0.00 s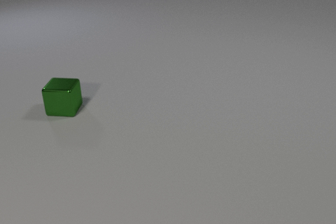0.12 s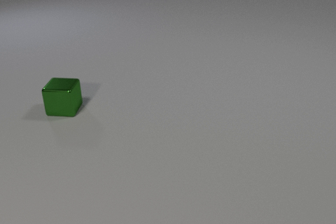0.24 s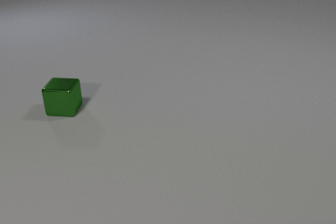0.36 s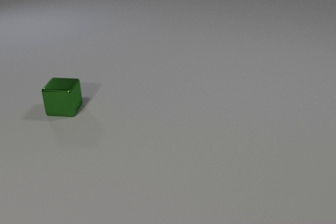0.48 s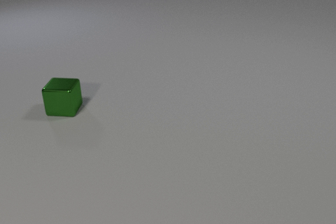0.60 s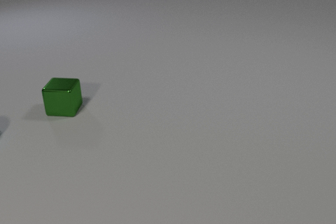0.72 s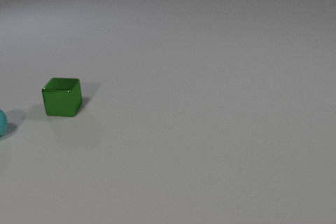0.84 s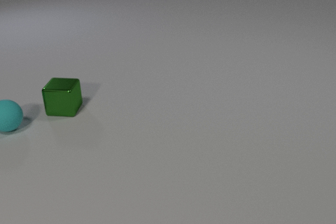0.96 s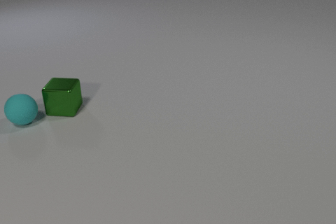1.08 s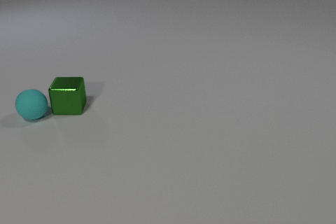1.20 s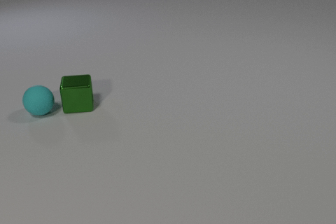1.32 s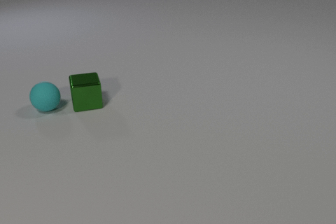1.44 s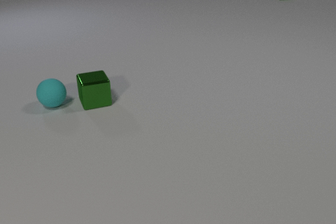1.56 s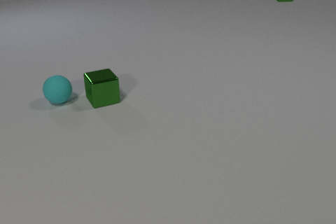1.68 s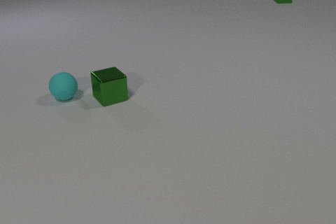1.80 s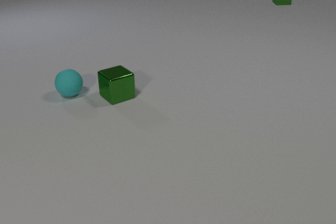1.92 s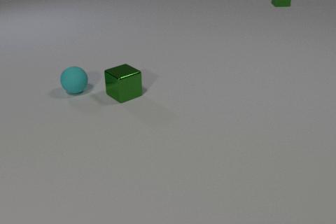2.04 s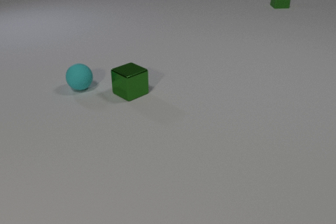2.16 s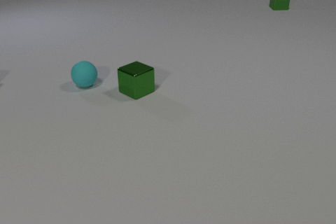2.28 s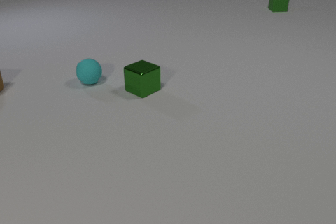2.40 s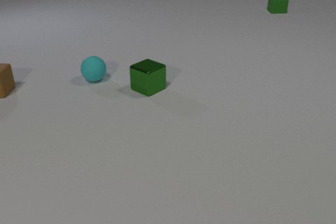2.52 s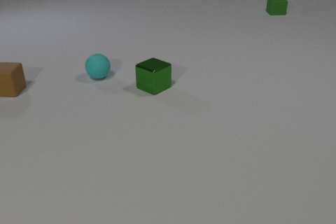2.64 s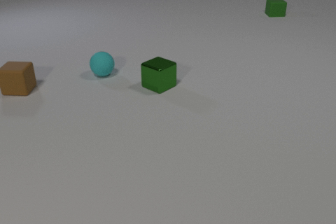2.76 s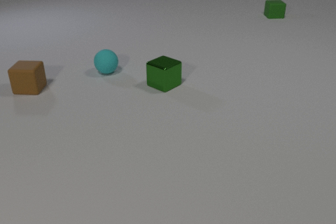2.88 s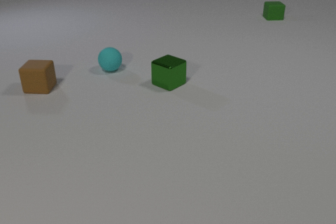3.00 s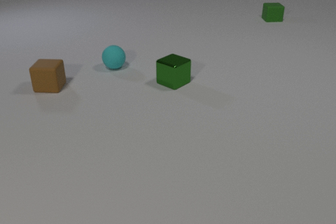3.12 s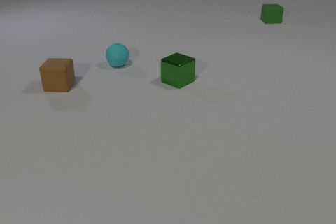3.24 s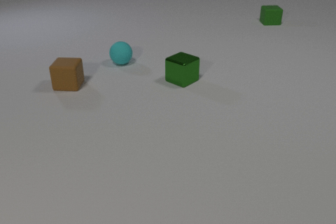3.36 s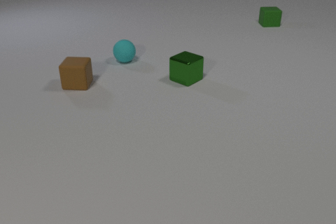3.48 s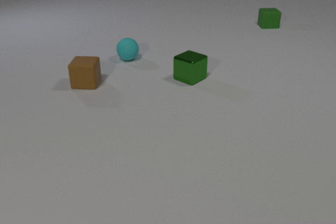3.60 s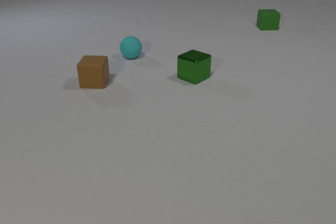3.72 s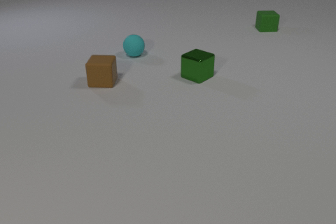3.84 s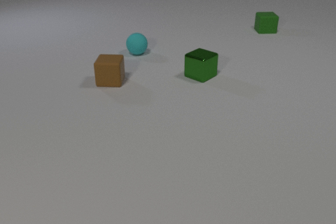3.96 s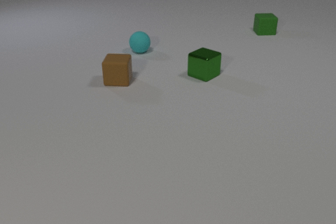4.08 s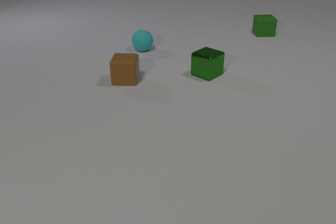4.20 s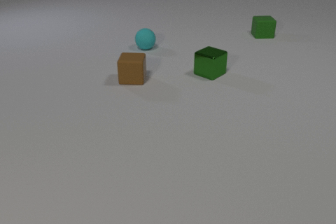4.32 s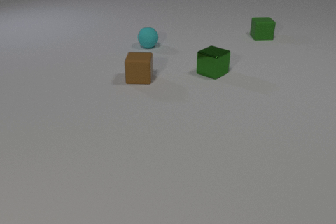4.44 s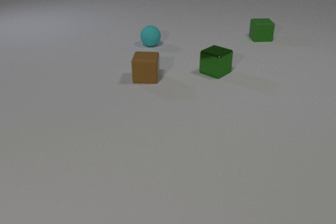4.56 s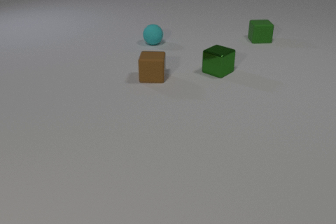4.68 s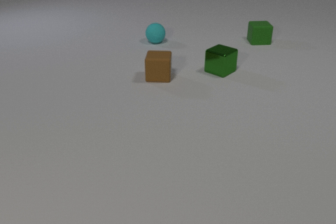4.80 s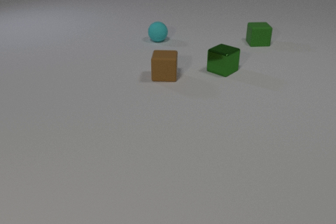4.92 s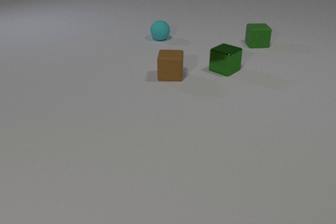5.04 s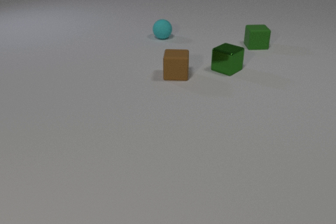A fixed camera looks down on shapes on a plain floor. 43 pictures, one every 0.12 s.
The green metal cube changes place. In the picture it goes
to the right.
The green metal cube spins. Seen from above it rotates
counterclockwise.
0.00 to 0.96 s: The cyan rubber sphere comes in at the left edge, rolls to the right and away from the camera.
0.96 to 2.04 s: The cyan rubber sphere rolls away from the camera and to the right. The green metal cube slides to the right, spins counterclockwise seen from above by about 45 degrees, its near face sliding to the right. The green rubber cube comes in at the top edge, slides toward the camera. The cyan rubber sphere and the green metal cube collide.
2.04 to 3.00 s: The cyan rubber sphere rolls away from the camera and to the right. The green metal cube slides to the right and away from the camera. The green rubber cube slides toward the camera. The brown rubber cube comes in at the left edge, slides to the right.
3.00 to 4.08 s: The cyan rubber sphere rolls away from the camera and to the right. The green metal cube slides to the right and away from the camera. The green rubber cube slides toward the camera. The brown rubber cube slides to the right.
4.08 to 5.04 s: The cyan rubber sphere rolls away from the camera and to the right. The green metal cube slides to the right and away from the camera. The green rubber cube slides toward the camera. The brown rubber cube slides to the right.
Are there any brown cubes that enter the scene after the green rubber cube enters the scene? yes.
How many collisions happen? 1.
What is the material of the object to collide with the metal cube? rubber.
